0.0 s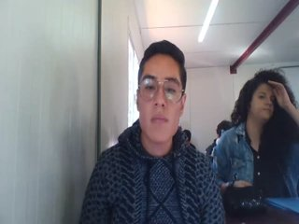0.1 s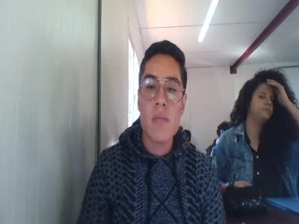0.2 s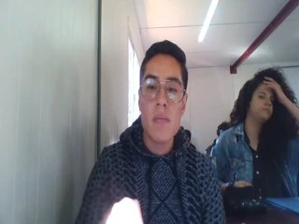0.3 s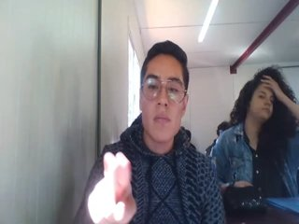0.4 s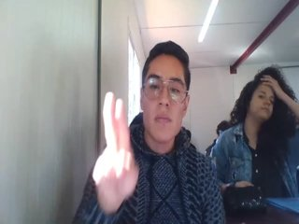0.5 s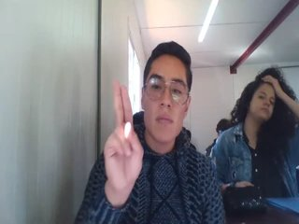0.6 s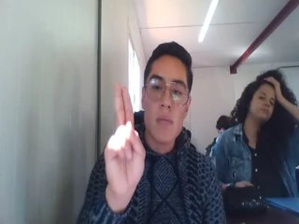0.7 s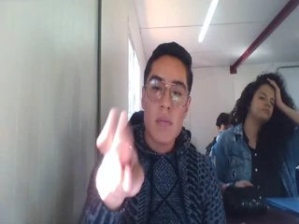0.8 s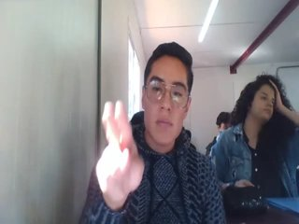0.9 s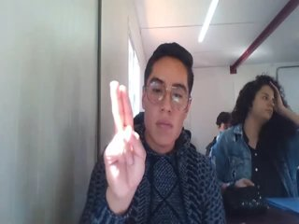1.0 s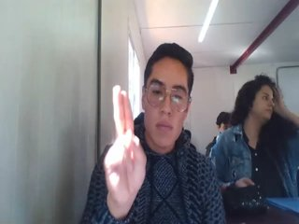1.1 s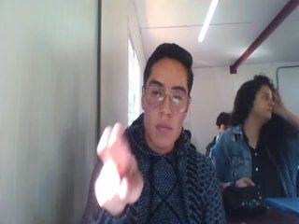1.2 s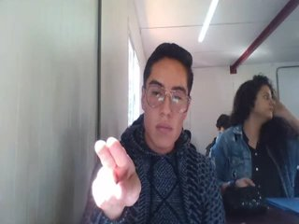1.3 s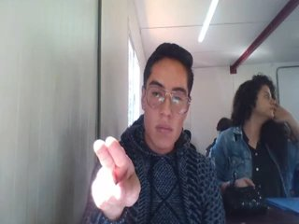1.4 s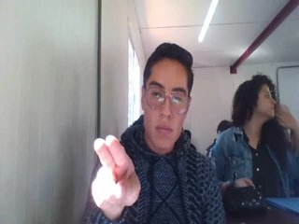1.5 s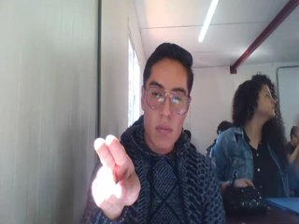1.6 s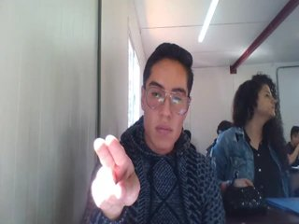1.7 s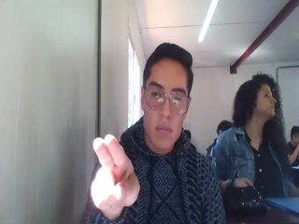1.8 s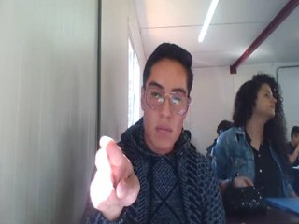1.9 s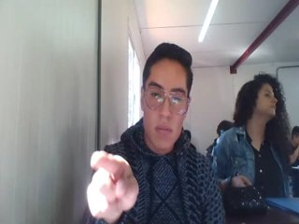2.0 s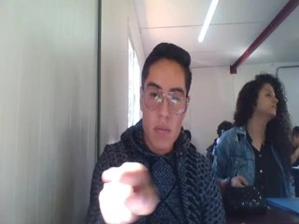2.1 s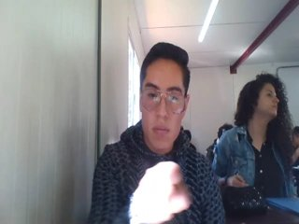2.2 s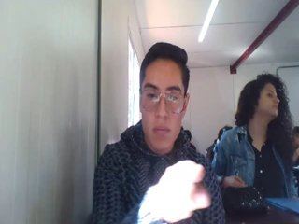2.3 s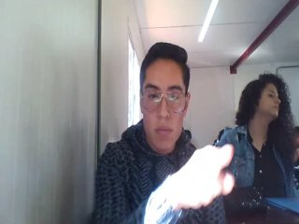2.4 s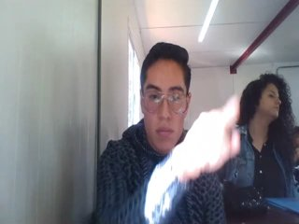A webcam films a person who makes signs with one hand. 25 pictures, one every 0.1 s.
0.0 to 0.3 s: Non-gesture.
0.4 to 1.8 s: Double click with two fingers.
1.9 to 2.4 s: Pointing with one finger.
